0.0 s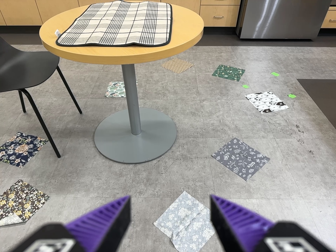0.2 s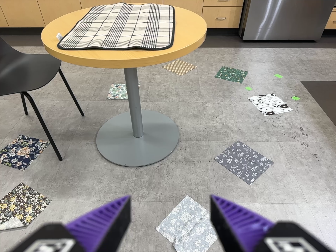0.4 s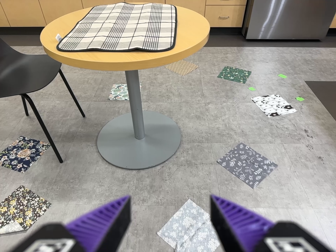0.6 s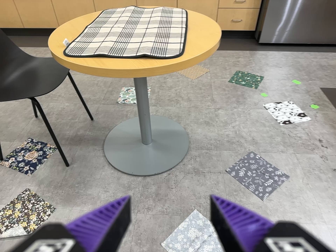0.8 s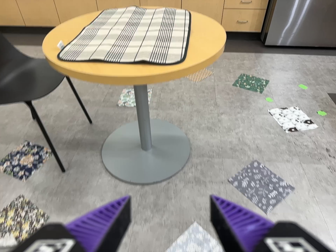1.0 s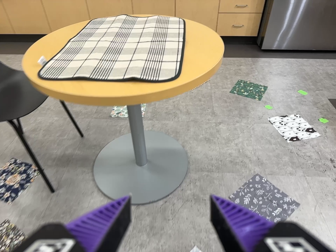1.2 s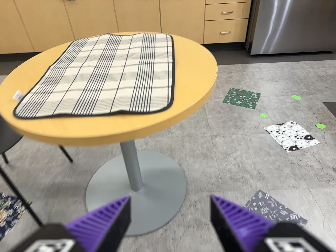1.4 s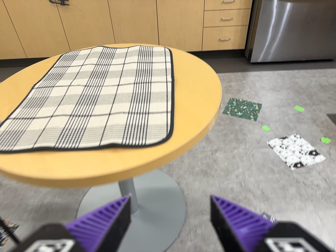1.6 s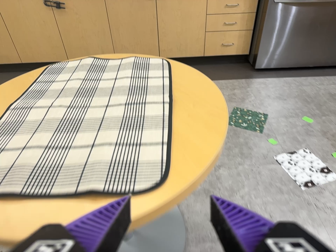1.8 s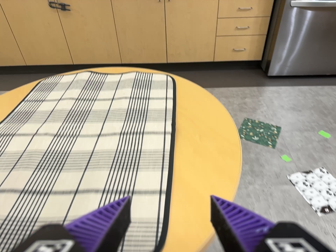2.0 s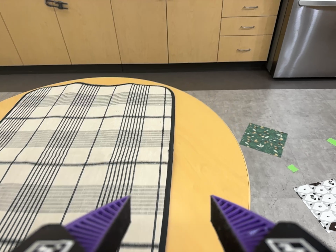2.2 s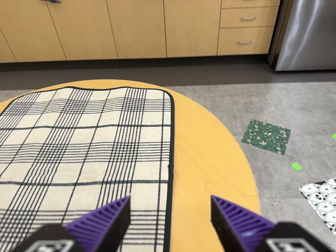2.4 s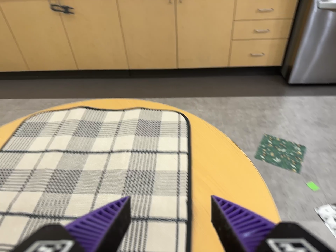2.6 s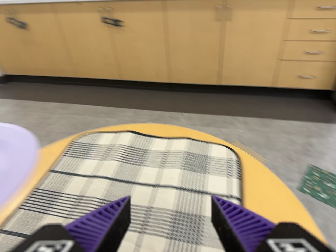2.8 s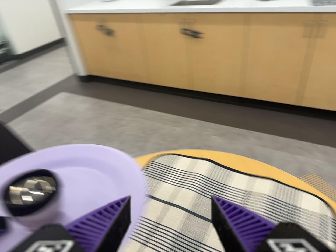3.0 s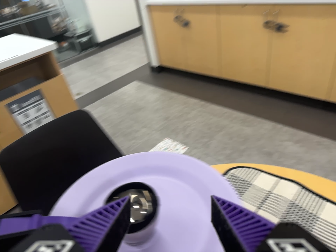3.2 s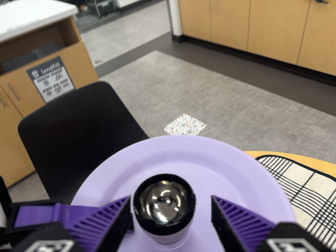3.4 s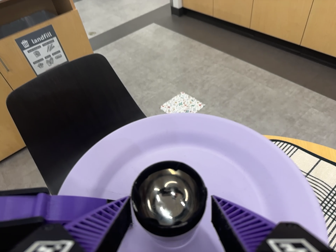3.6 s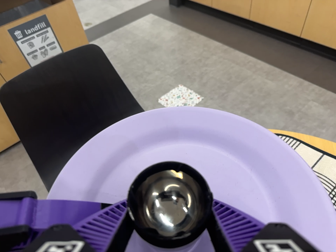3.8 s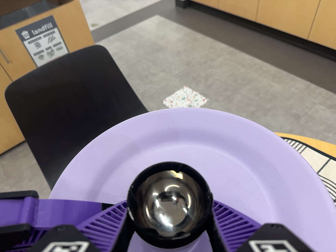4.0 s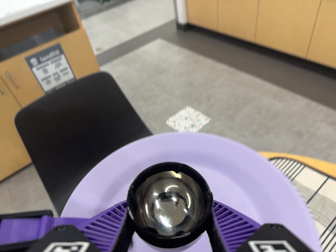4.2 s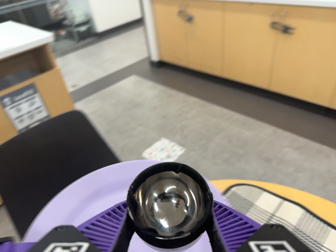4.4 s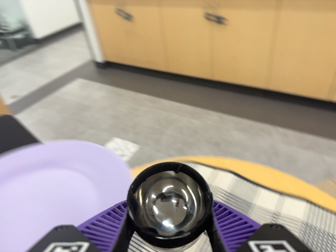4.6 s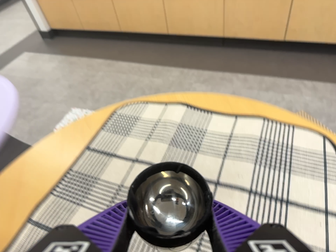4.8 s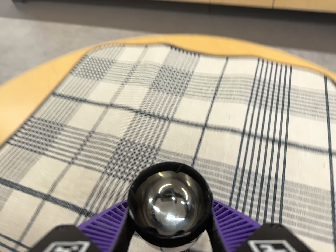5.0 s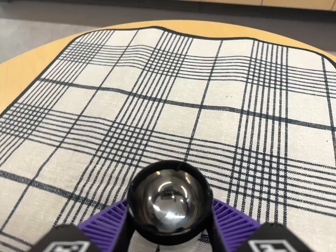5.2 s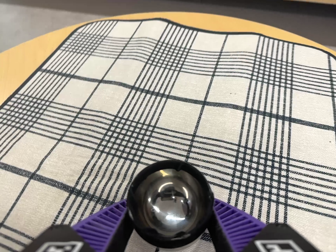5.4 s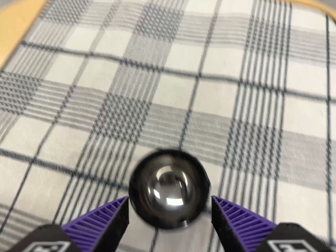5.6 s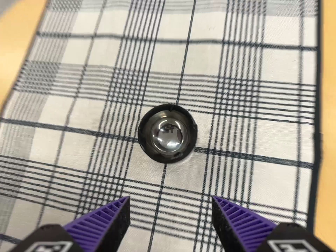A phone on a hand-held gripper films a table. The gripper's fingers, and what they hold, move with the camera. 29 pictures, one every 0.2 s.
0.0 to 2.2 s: The camera travels forward and toward the top of its view, about 90 cm, so what stands in front looms larger.
2.2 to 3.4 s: The camera pans to its left by about 40 degrees. It travels toward the top of its view, to its left and forward, about 38 cm, so close, fixed things drift downward. Its aim tips toward the bottom of its view by about 10 degrees. It rolls about its line of sight by about 25 degrees, and the scene rotates clockwise.
3.4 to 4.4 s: The camera pans to its right by about 15 degrees. It travels to its right and backward, about 12 cm, so close, fixed things drift to the left. Its aim tips toward the top of its view by about 10 degrees, and the scene shifts downward. It rolls about its line of sight by about 10 degrees, and the scene rotates counterclockwise.
4.4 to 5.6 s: The camera travels toward the bottom of its view, forward and to its right, about 18 cm, so close, fixed things drift upward. Its aim tips toward the bottom of its view by about 30 degrees, and the scene shifts upward. It rolls about its line of sight by about 15 degrees, and the scene rotates counterclockwise.
The film runs forward here.
